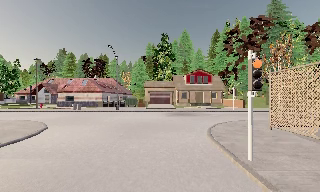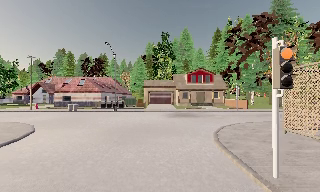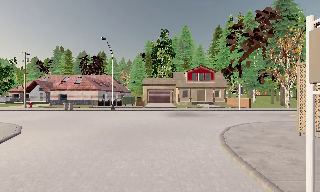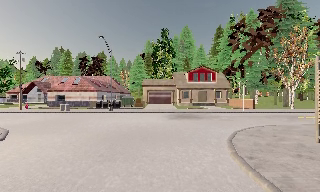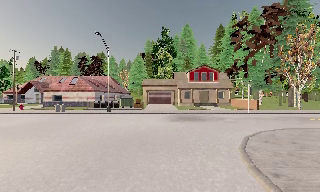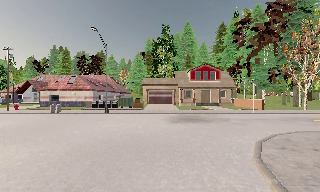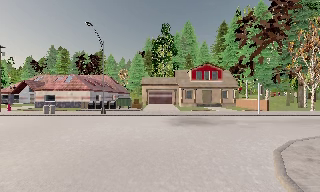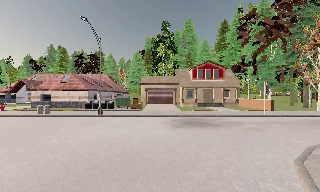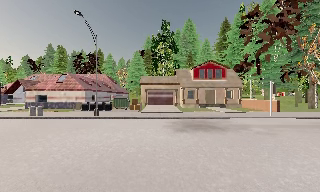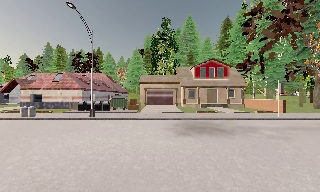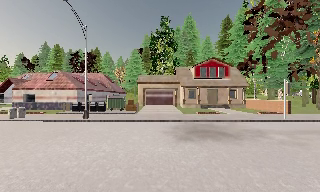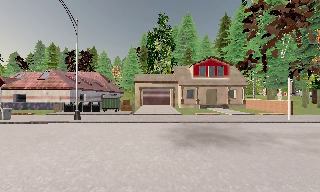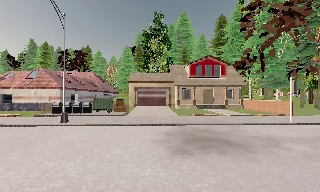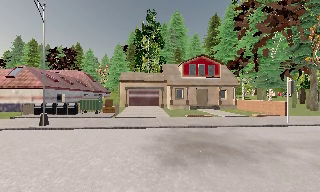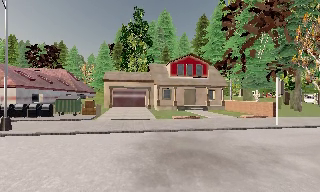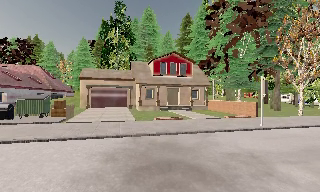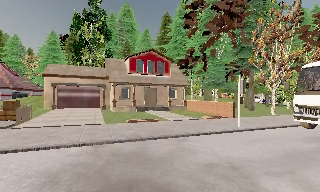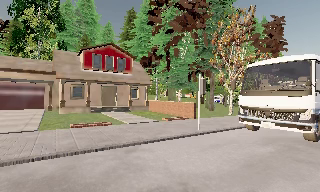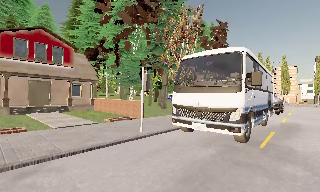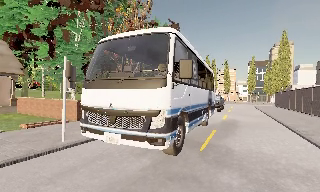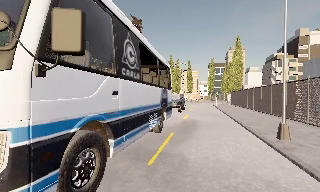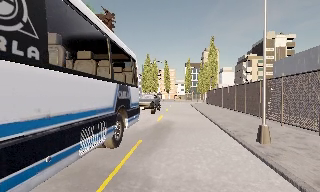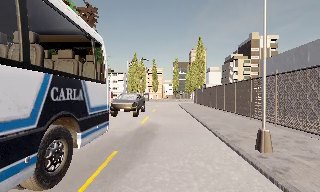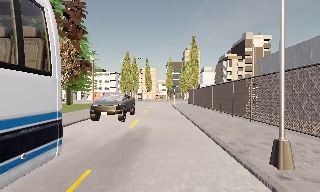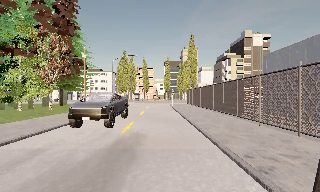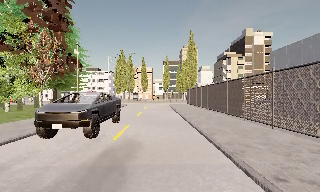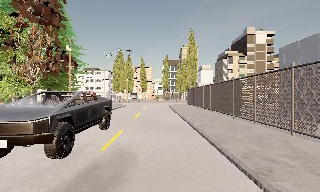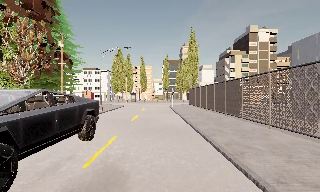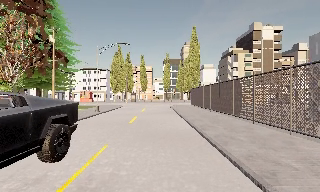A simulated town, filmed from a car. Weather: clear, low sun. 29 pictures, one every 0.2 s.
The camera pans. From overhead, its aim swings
clockwise.
The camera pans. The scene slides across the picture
to the left.
0.0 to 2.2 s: The camera travels forward, about 10 m, so what stands in front looms larger.
2.2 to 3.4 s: The camera swings to its right by about 30 degrees, and the scene slides to the left. It travels forward, about 6 m.
3.4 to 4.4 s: The camera pans to its right, which is clockwise from overhead, by about 55 degrees. It travels forward and to its right, about 7 m.
4.4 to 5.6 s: The camera travels forward, about 8 m, so what stands in front looms larger.
The film runs forward here.
